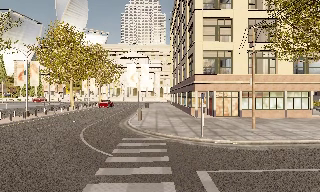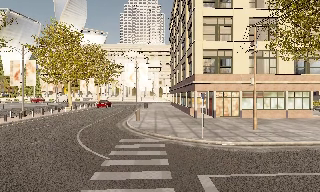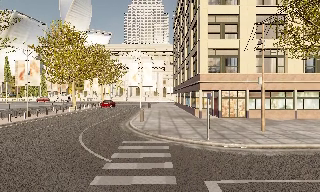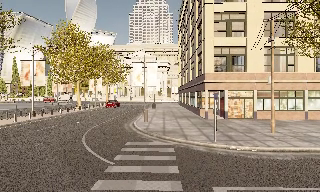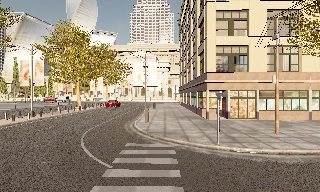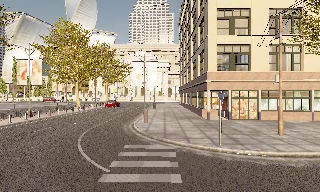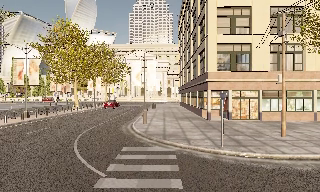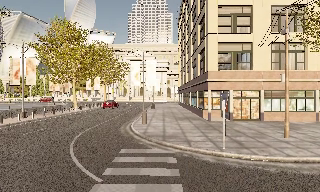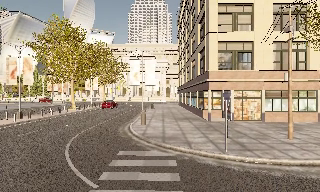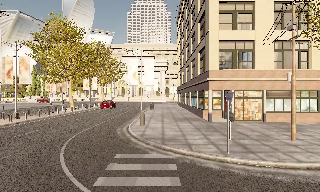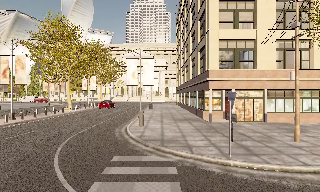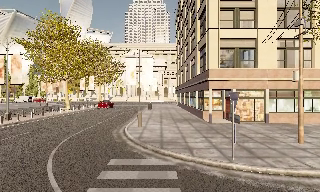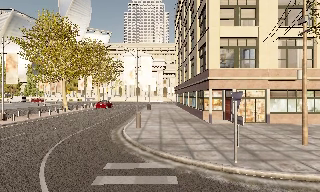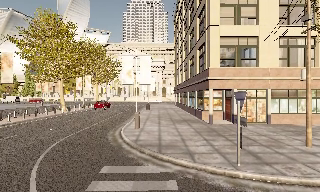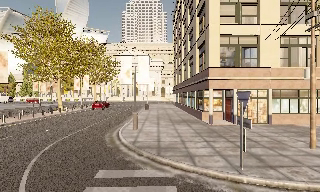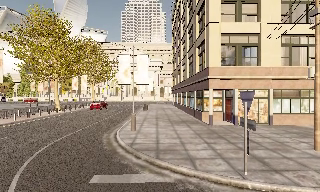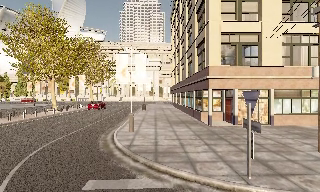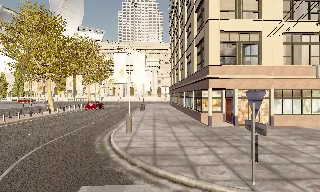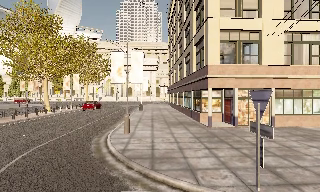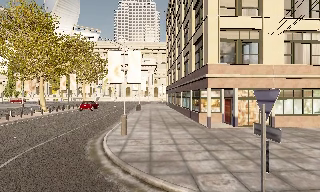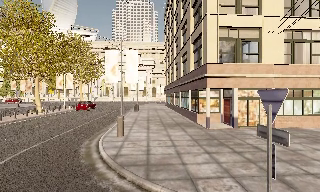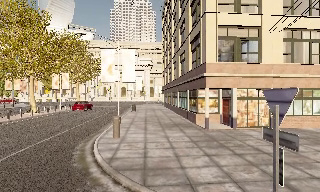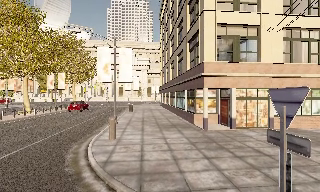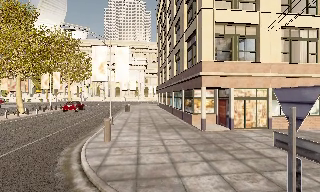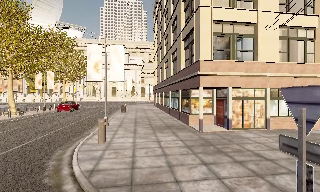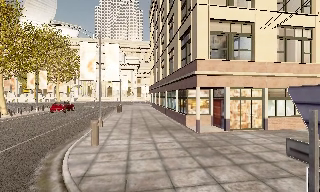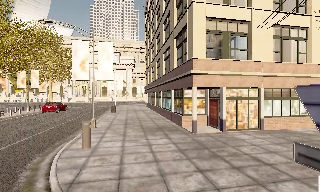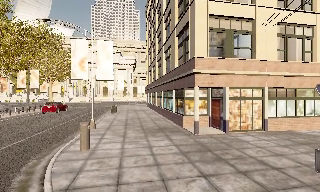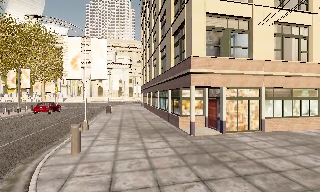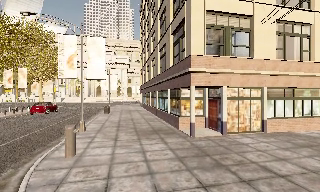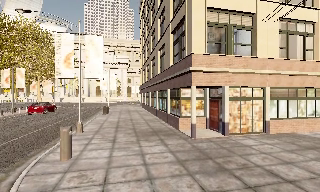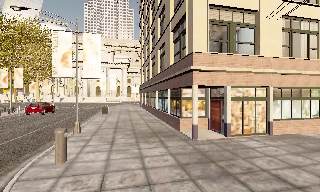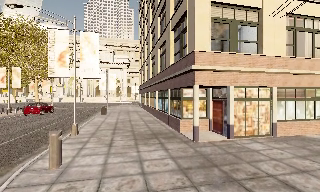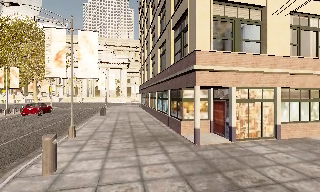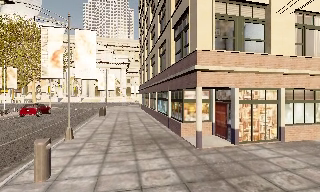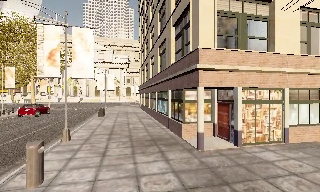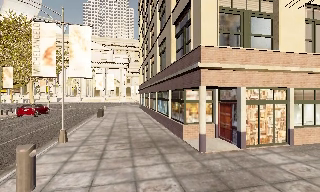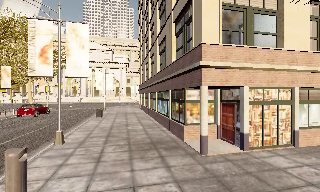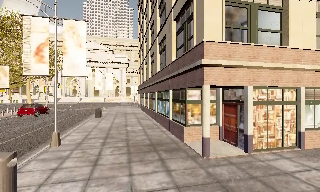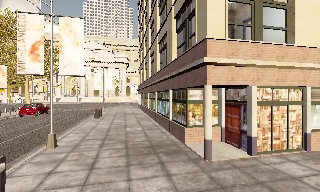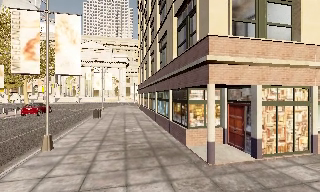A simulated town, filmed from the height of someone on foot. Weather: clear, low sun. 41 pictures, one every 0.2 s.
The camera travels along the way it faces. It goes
forward.
0.0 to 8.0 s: The camera pans to its right, which is clockwise from overhead, by about 10 degrees. It travels forward, about 12 m, so what stands in front looms larger.
The film runs forward here.
